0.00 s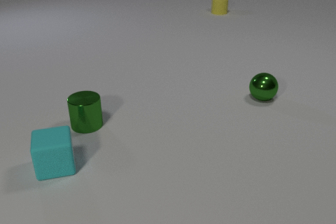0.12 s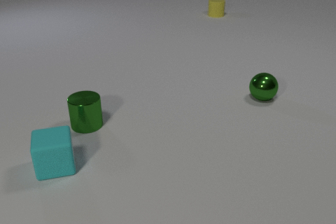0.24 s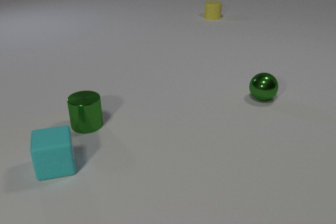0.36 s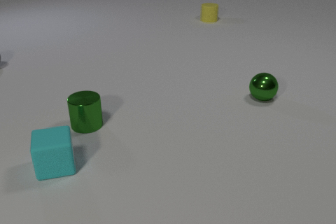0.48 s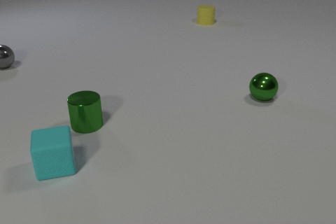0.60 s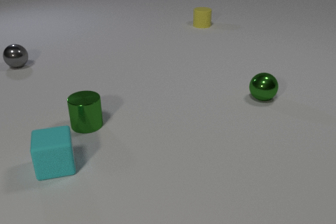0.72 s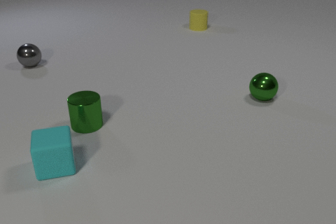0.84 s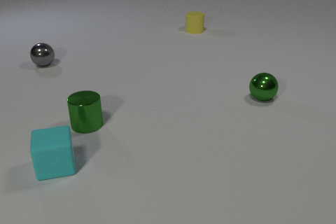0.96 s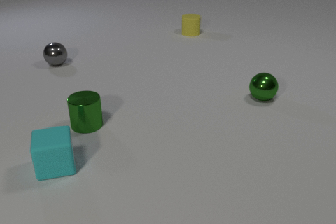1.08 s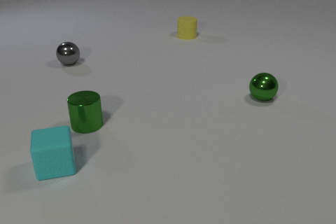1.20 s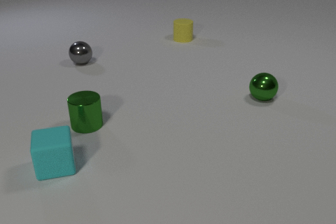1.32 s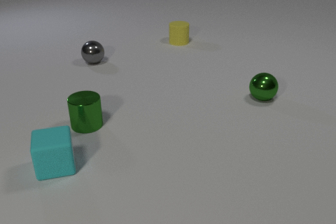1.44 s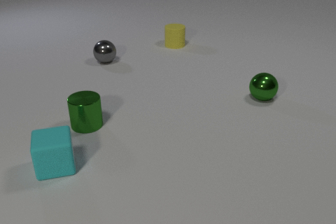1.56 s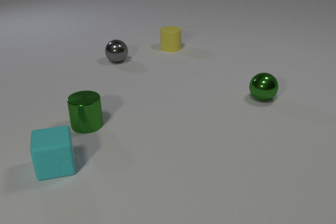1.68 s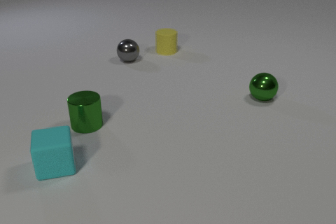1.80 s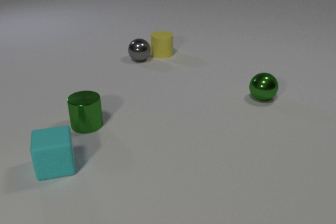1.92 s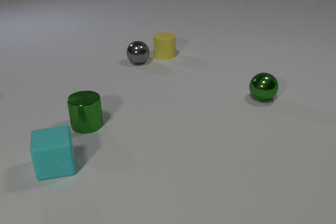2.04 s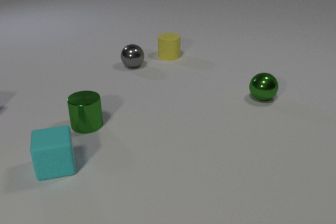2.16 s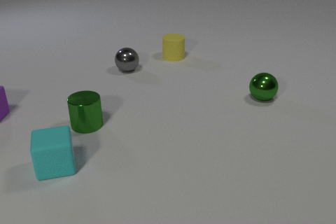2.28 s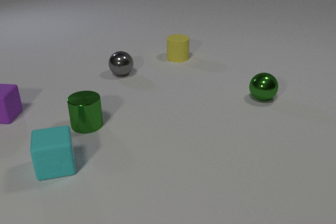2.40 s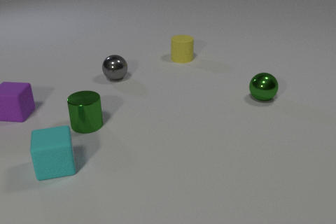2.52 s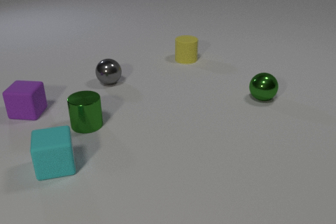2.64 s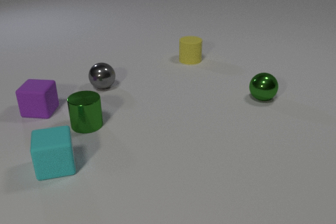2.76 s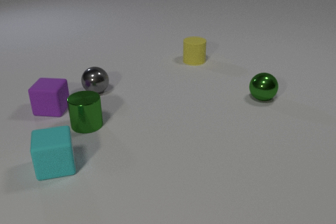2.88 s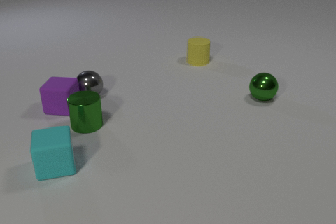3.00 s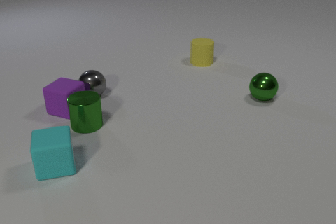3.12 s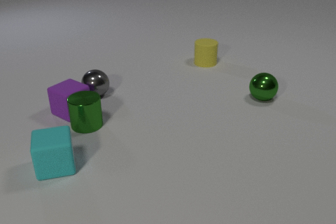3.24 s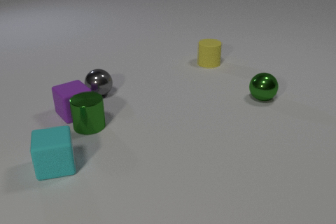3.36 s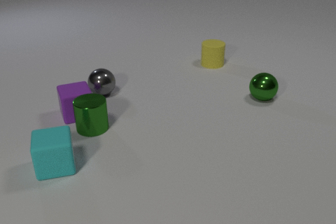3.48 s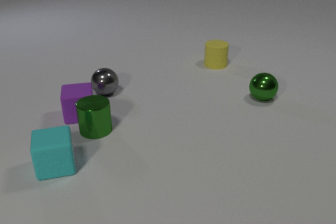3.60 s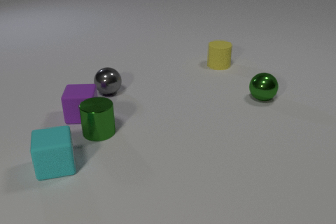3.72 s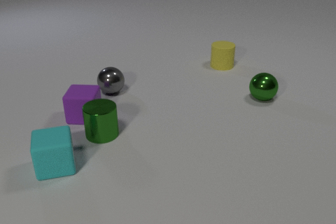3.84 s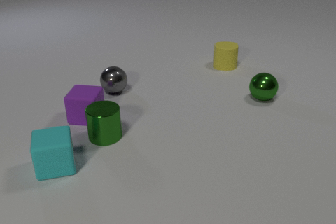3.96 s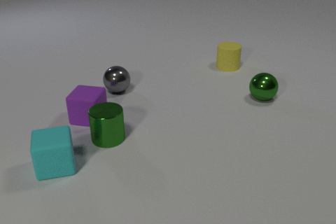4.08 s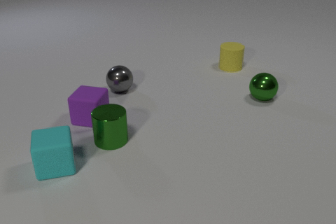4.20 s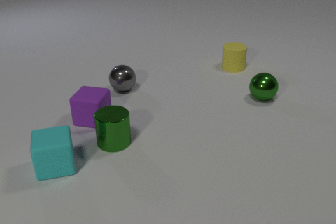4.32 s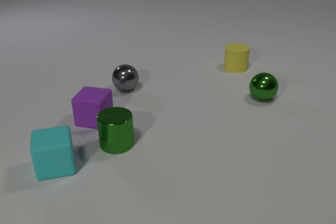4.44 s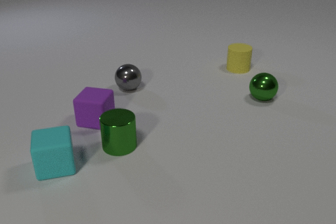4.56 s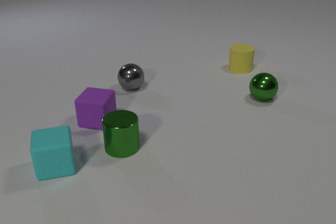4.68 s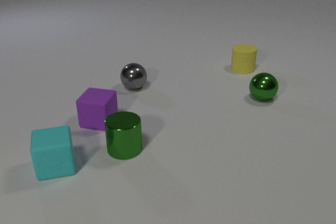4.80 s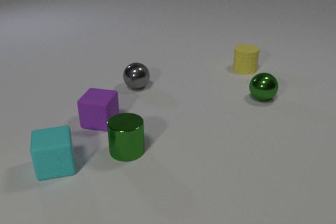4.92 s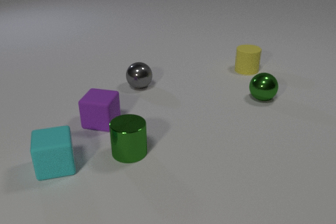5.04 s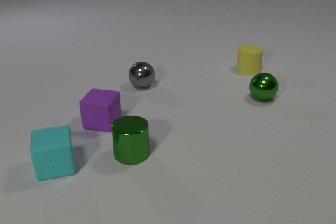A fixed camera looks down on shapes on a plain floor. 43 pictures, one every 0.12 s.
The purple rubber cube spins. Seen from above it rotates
clockwise.
The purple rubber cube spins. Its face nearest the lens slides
to the left.
0.00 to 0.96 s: The gray metal sphere comes in at the left edge, rolls to the right. The yellow rubber cylinder slides toward the camera.
0.96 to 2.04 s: The gray metal sphere rolls to the right. The yellow rubber cylinder slides toward the camera. The gray metal sphere and the yellow rubber cylinder collide.
2.04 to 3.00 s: The gray metal sphere rolls toward the camera and to the left. The yellow rubber cylinder slides to the right and toward the camera. The purple rubber cube comes in at the left edge, slides to the right. The gray metal sphere and the purple rubber cube collide.
3.00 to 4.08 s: The gray metal sphere rolls to the right. The yellow rubber cylinder slides to the right. The purple rubber cube slides toward the camera and to the right, spins clockwise seen from above by about 75 degrees, its near face sliding to the left. The green metal cylinder slides toward the camera and to the right. The purple rubber cube and the green metal cylinder collide.
4.08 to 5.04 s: The gray metal sphere rolls to the right. The yellow rubber cylinder slides to the right. The purple rubber cube slides to the right and toward the camera. The green metal cylinder slides toward the camera and to the right.
What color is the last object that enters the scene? purple.
What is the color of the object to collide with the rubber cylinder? gray.
How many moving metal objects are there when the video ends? 2.
